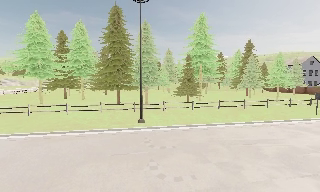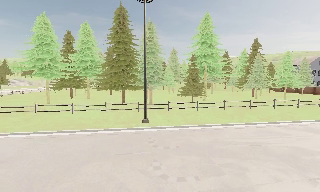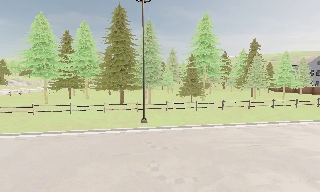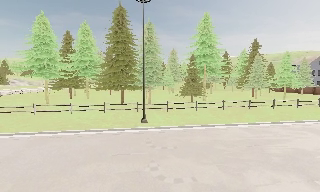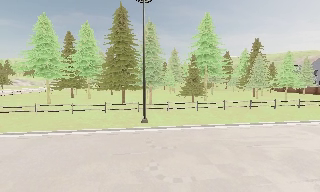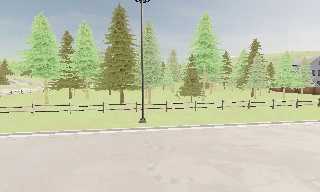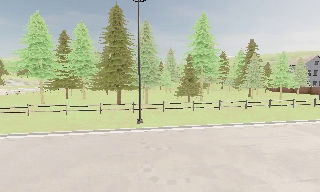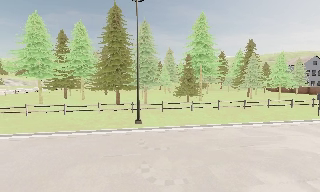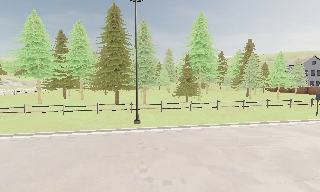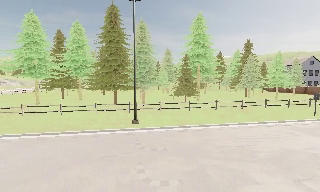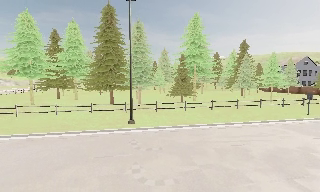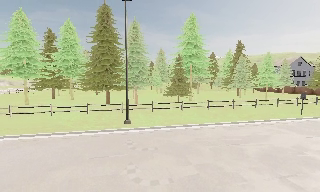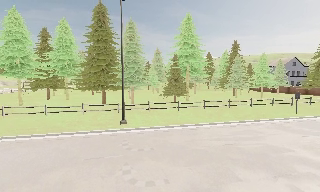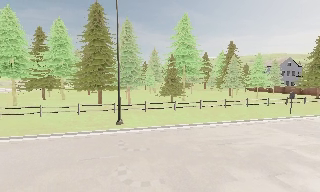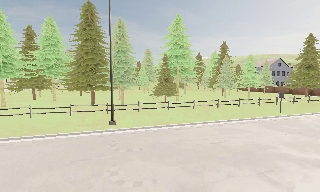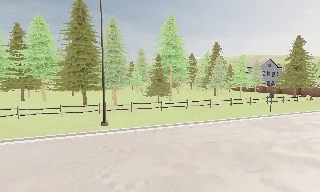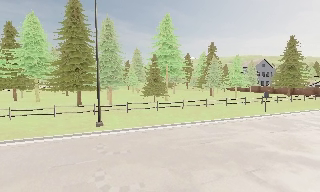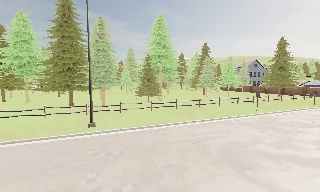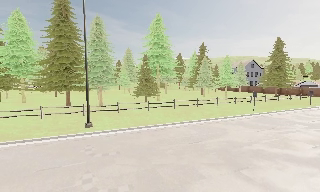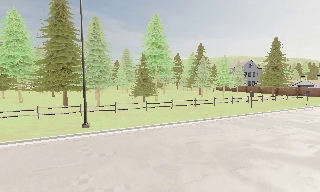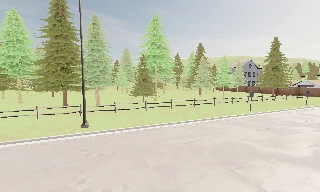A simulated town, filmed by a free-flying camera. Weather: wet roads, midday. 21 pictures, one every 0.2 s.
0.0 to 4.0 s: The camera swings to its right by about 15 degrees, and the scene slides to the left. It travels to its right and forward, about 1.5 m, so close, fixed things drift to the left.
The film runs backward here.
